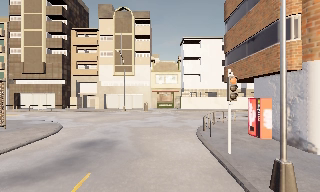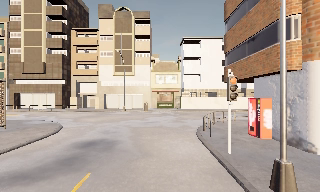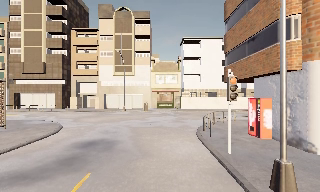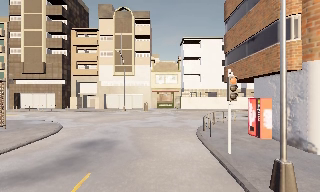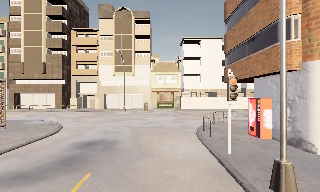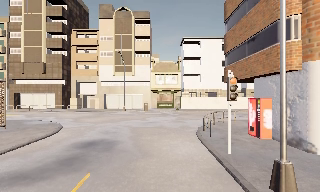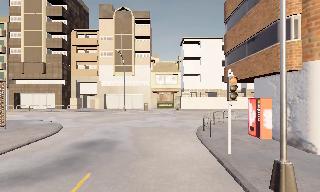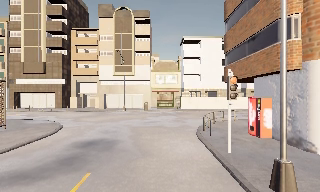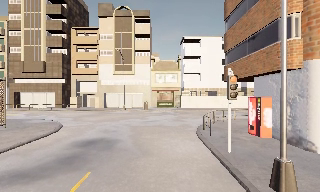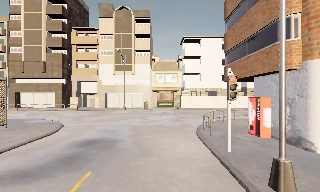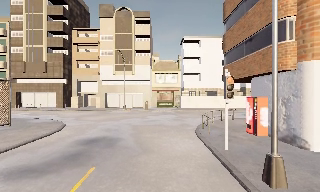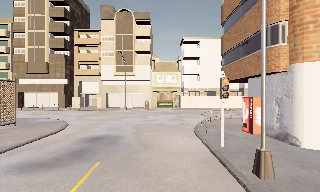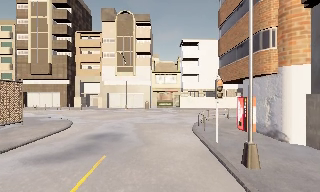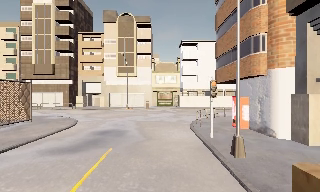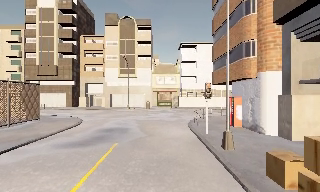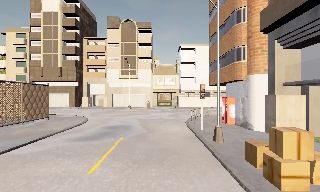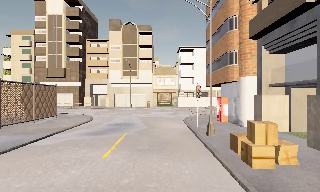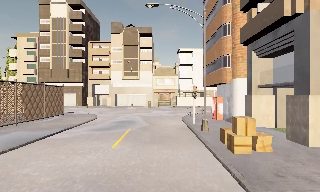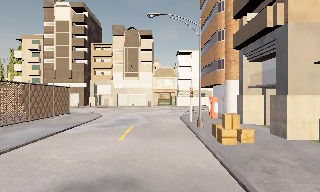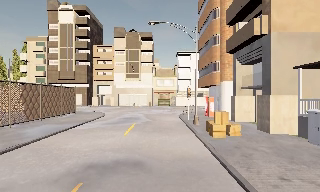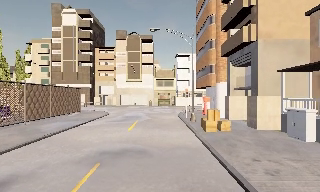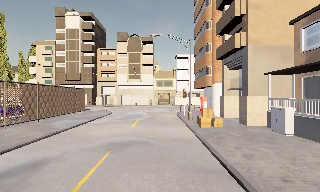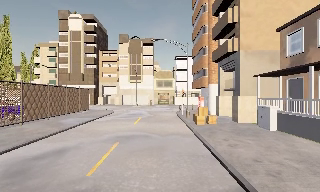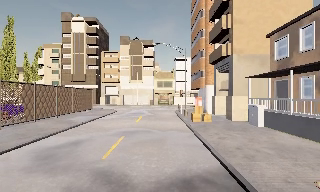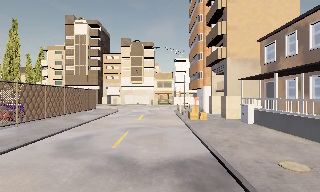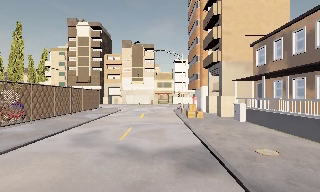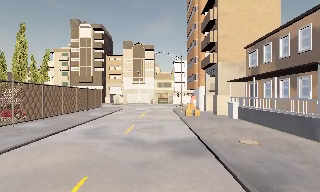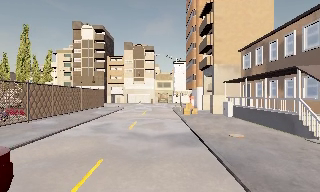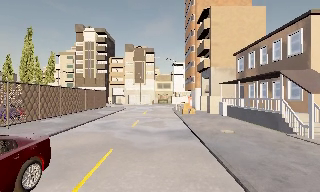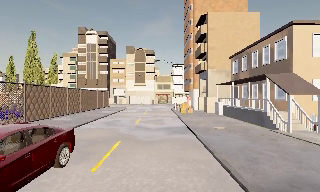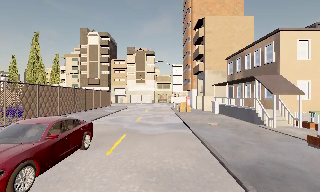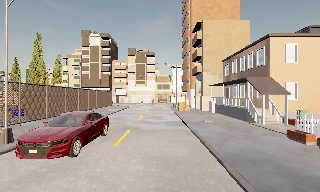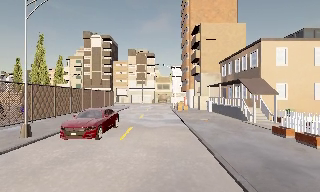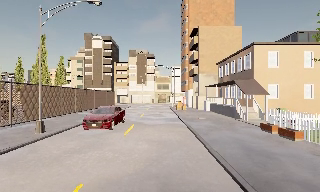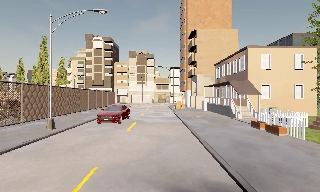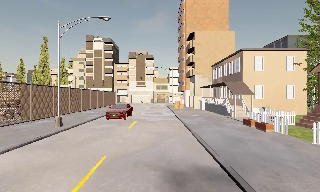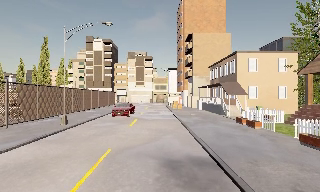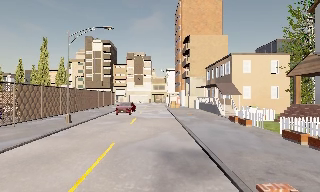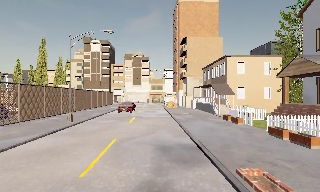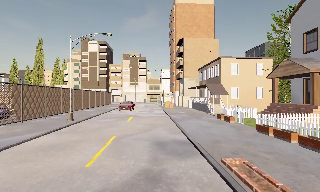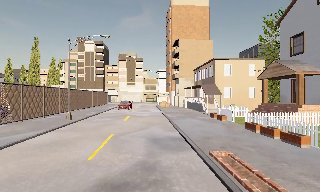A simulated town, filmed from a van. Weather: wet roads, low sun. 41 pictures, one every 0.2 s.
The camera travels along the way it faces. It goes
backward.
0.0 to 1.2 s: The camera keeps its place and its aim.
1.2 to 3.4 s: The camera travels backward, about 6 m, so what stands in front gets smaller. It gains speed.
3.4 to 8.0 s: The camera travels backward, about 25 m, so what stands in front gets smaller.
The film runs backward here.
